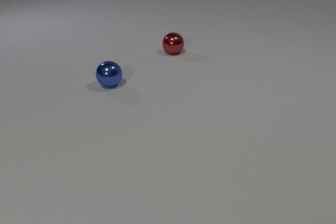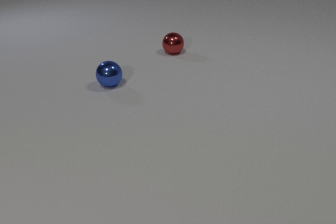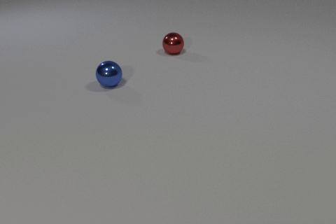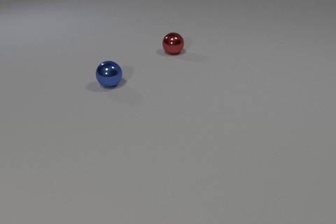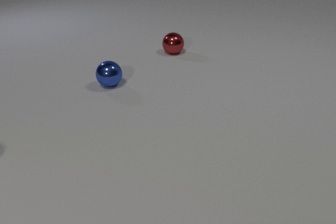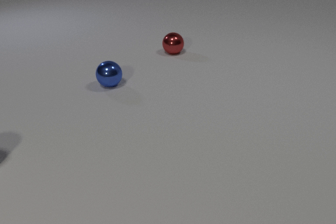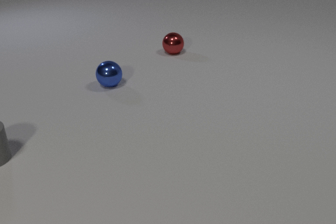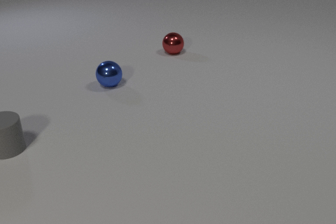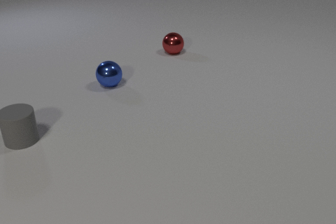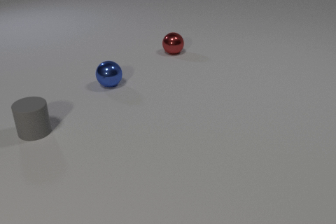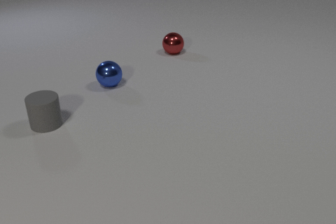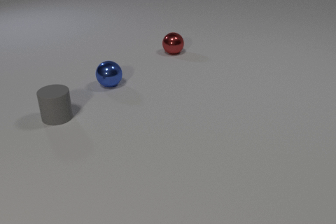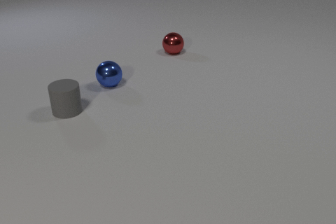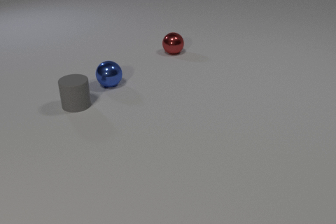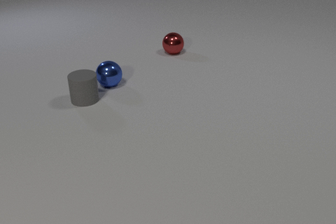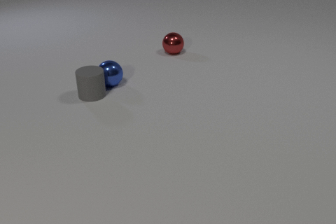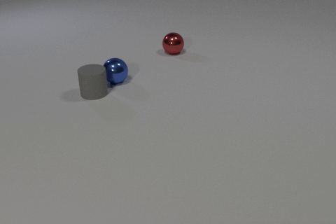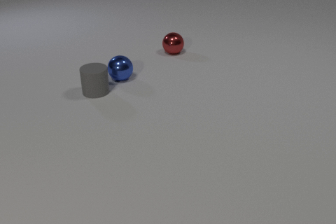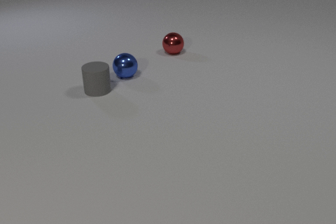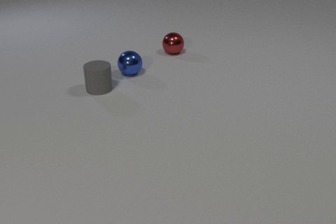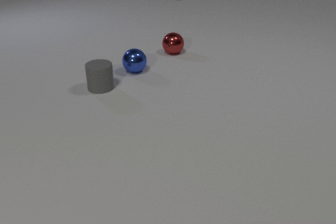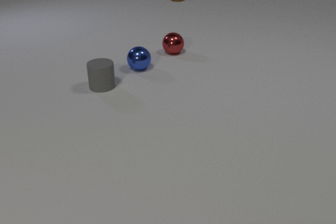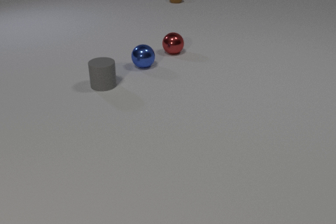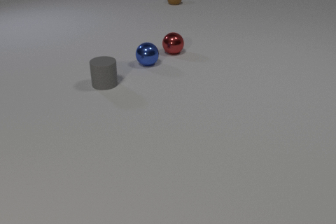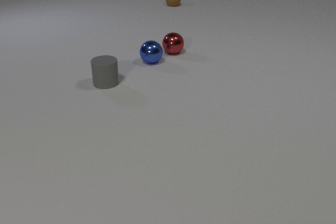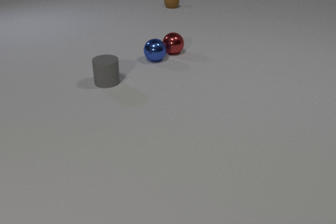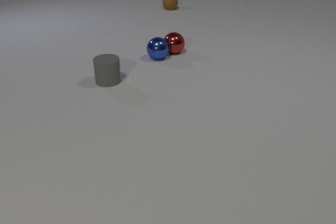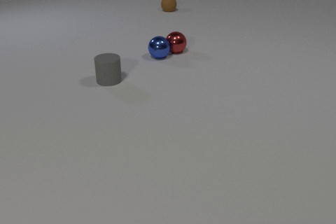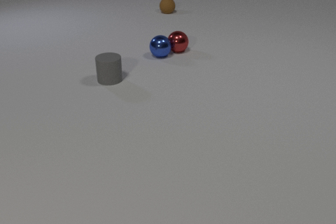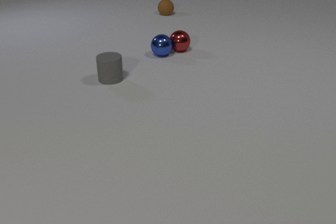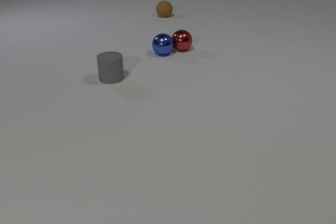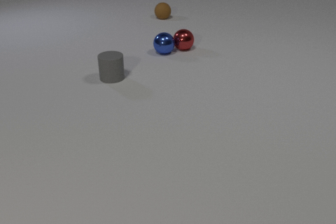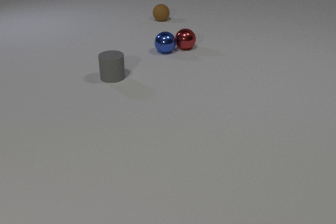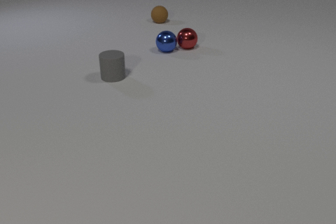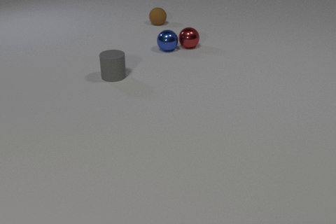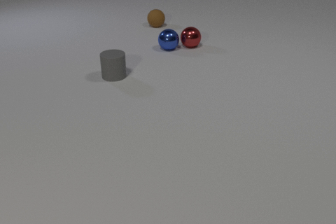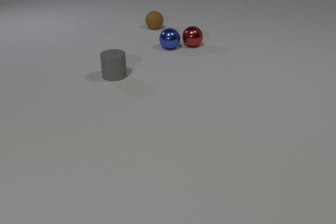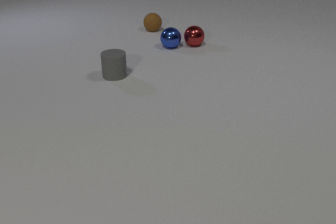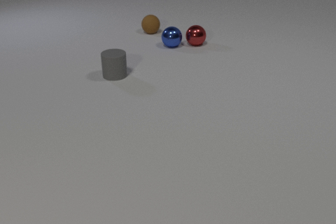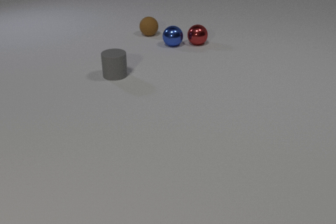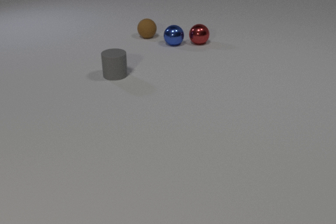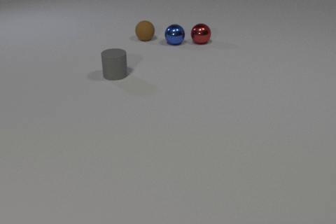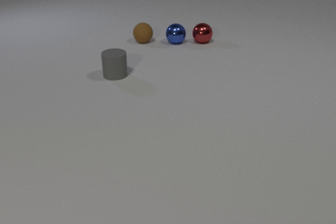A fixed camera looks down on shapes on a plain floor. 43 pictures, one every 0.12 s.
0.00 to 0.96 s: The gray rubber cylinder comes in at the left edge, slides to the right and away from the camera.
0.96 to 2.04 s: The gray rubber cylinder slides away from the camera and to the right. The blue metal sphere rolls away from the camera and to the right. The gray rubber cylinder and the blue metal sphere collide.
2.04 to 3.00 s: The gray rubber cylinder slides away from the camera and to the right. The blue metal sphere rolls away from the camera and to the right. The brown rubber sphere comes in at the top edge, rolls toward the camera.
3.00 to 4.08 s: The gray rubber cylinder slides away from the camera and to the right. The blue metal sphere rolls away from the camera and to the right. The red metal sphere rolls away from the camera and to the right. The brown rubber sphere rolls toward the camera. The blue metal sphere and the red metal sphere collide.
4.08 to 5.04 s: The blue metal sphere rolls away from the camera. The red metal sphere rolls away from the camera and to the right. The brown rubber sphere rolls toward the camera.
What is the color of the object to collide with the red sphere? blue.
How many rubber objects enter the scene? 2.
How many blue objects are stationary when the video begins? 1.
